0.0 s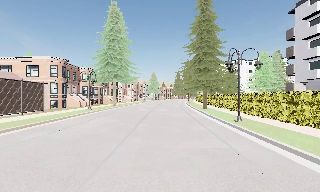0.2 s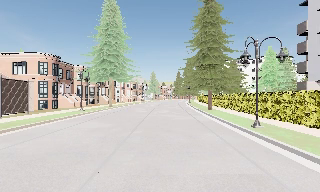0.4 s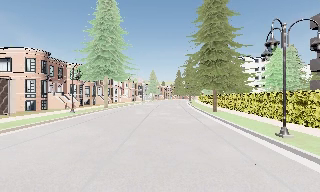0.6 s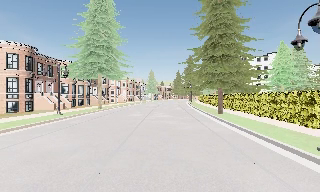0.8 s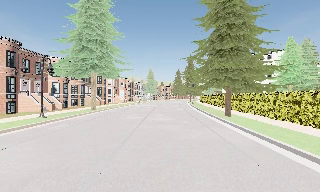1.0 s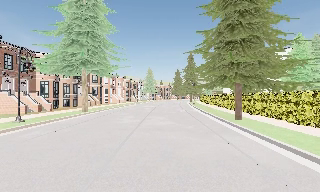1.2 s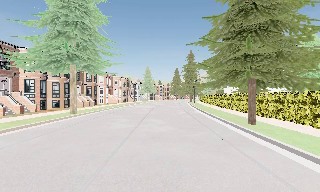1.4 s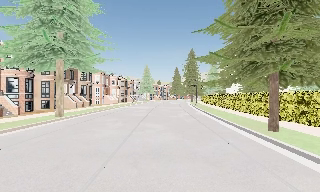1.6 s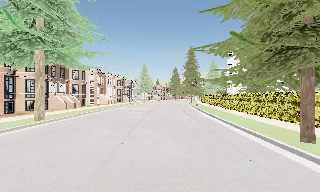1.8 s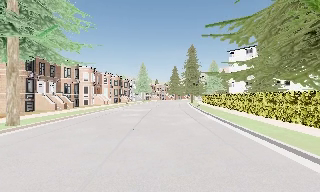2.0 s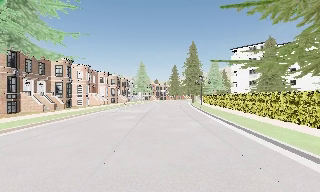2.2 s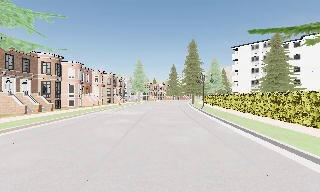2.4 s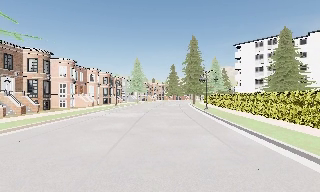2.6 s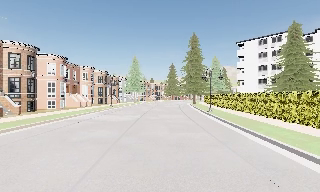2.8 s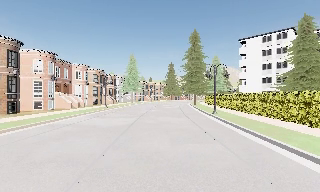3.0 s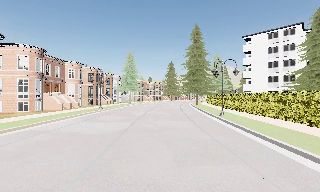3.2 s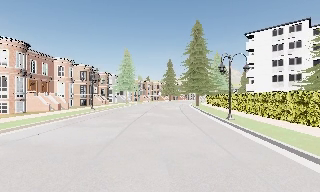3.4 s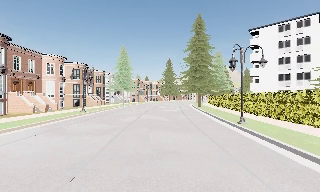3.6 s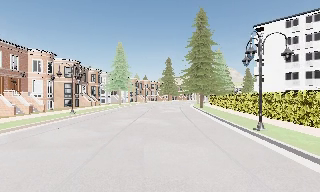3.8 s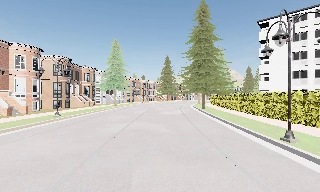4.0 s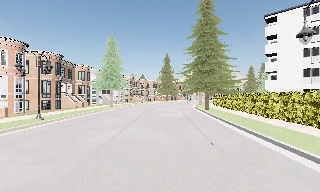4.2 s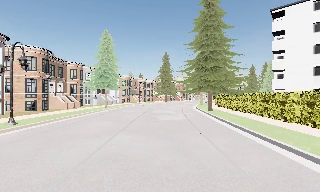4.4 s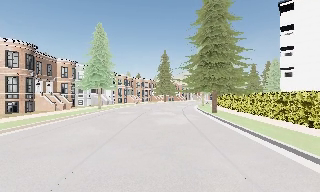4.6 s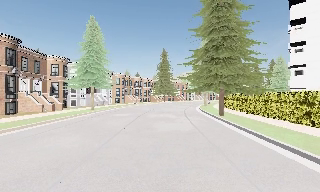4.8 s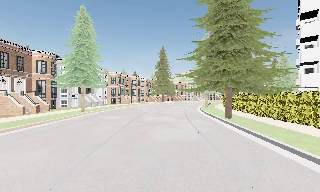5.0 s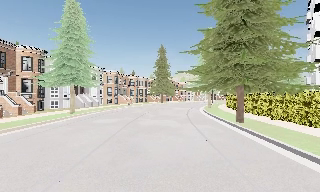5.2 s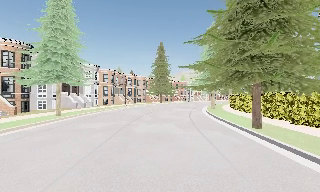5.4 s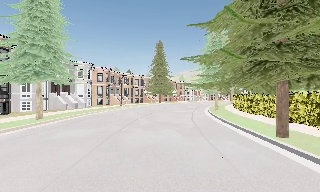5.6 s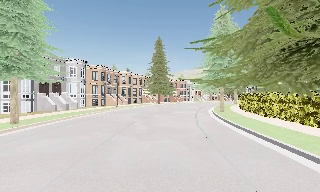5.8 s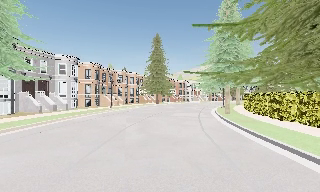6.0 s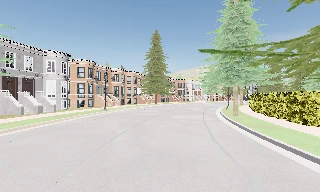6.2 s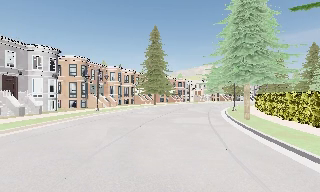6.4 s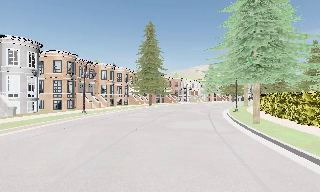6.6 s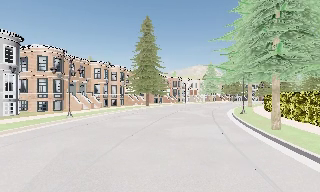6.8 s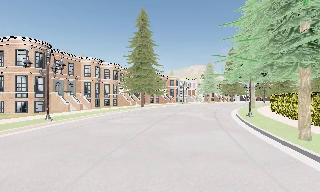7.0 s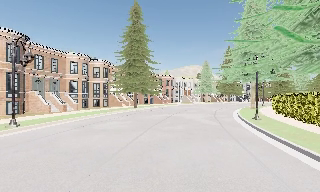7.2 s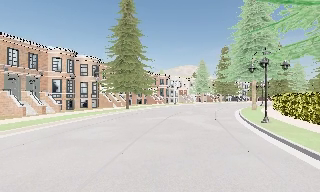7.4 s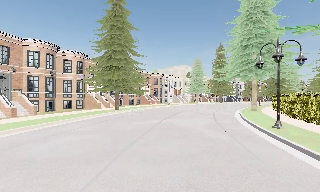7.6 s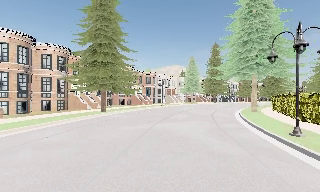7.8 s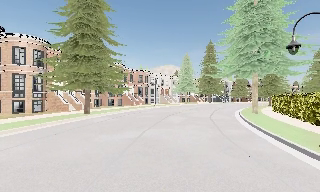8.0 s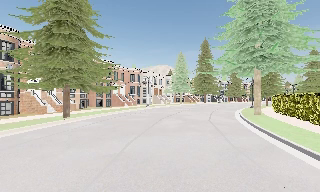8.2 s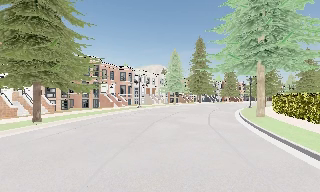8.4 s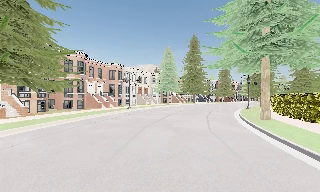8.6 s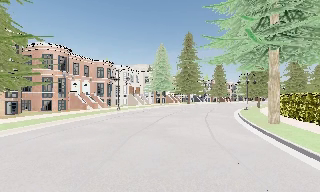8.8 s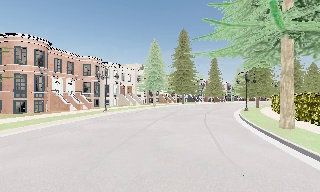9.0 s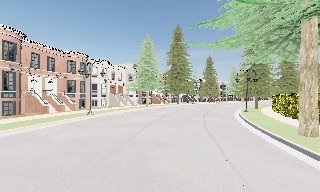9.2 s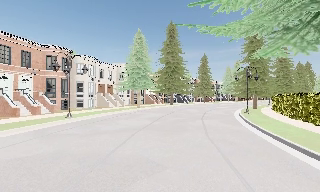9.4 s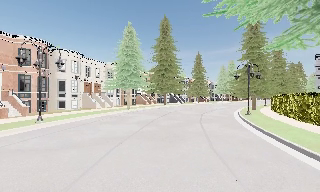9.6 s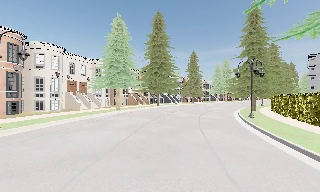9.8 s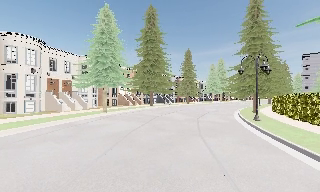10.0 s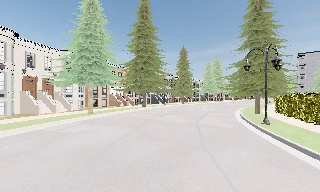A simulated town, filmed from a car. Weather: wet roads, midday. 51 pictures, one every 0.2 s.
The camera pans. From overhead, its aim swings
clockwise.
The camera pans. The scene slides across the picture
to the left.
0.0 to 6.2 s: The camera swings to its right by about 10 degrees, and the scene slides to the left. It travels forward, about 60 m, so what stands in front looms larger.
6.2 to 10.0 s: The scene slides to the left, as the camera pans about 40 degrees to its right. It travels forward, about 35 m.
The film runs forward here.
